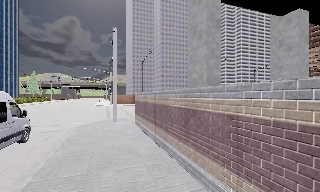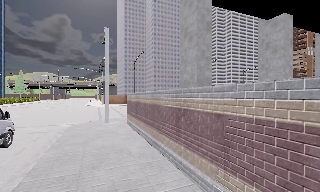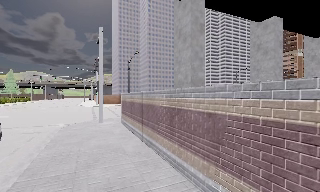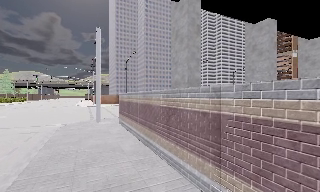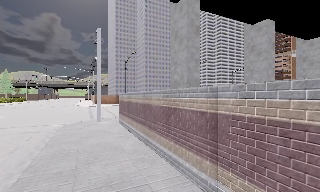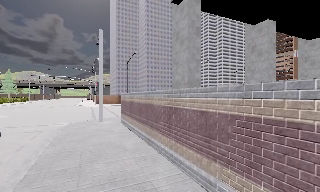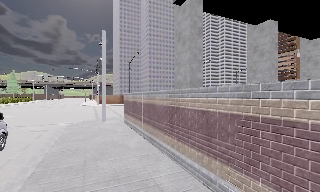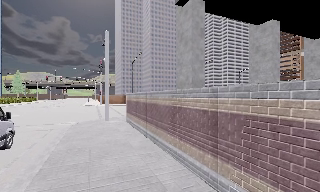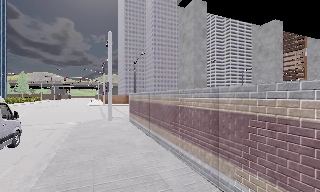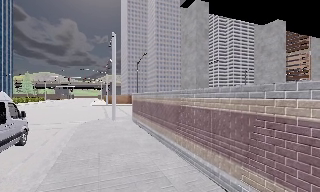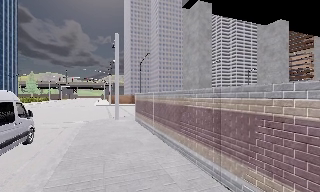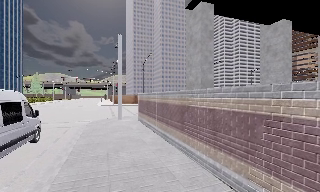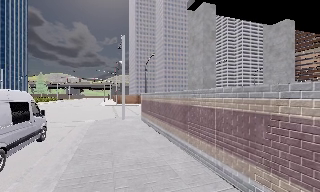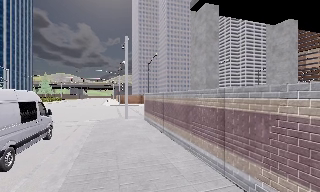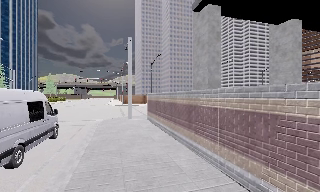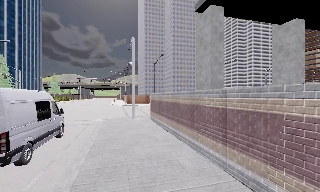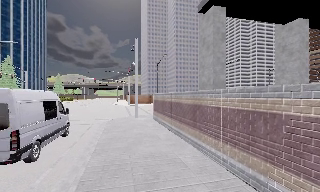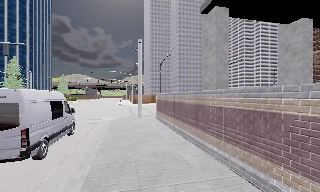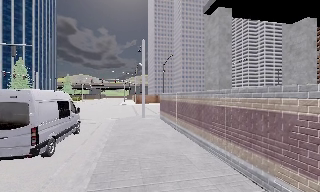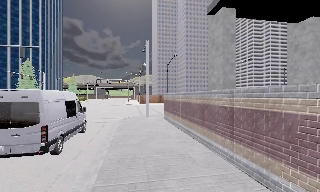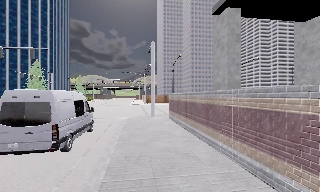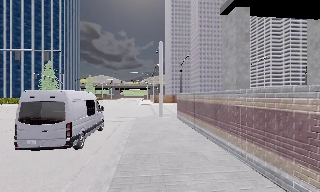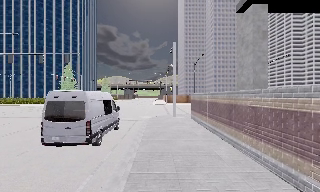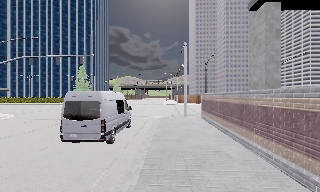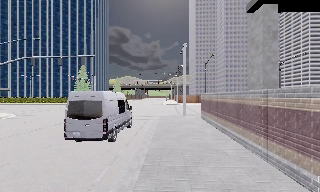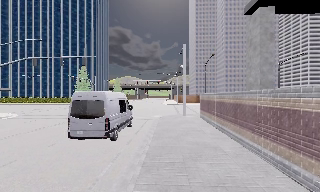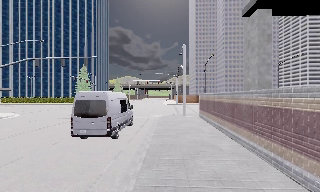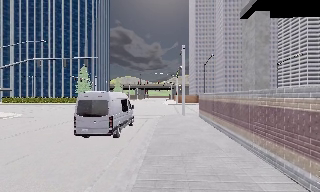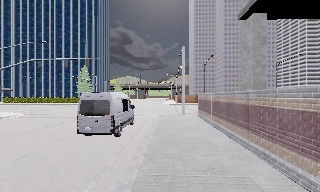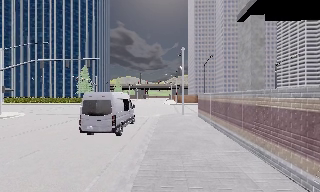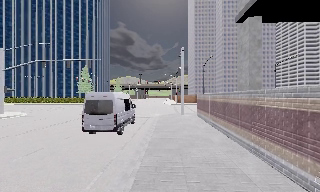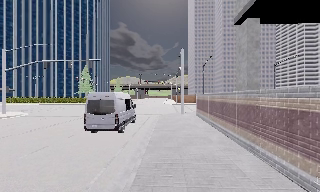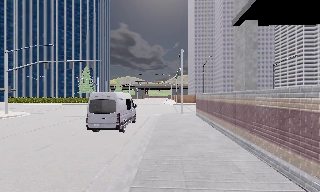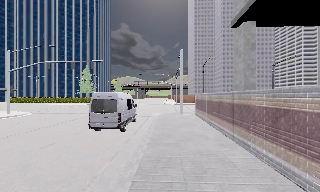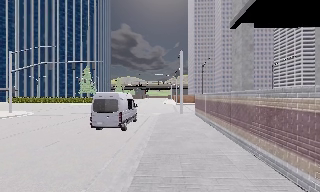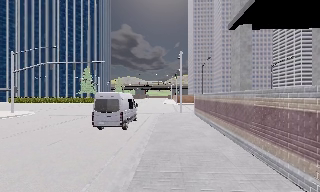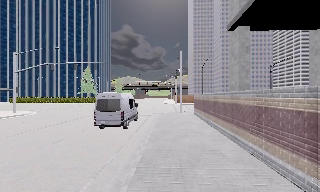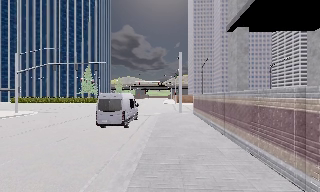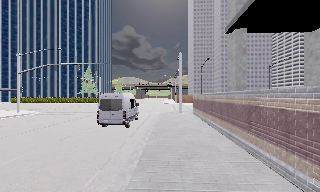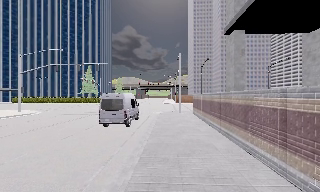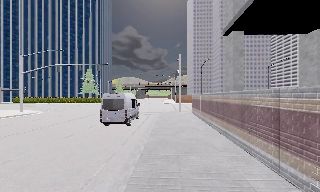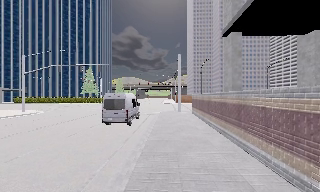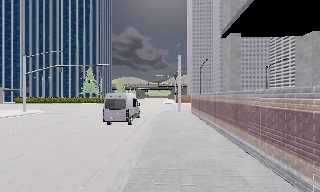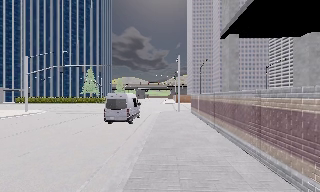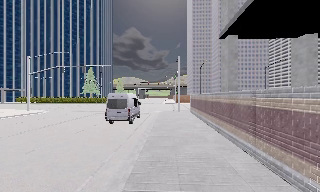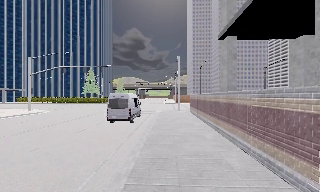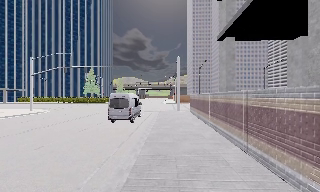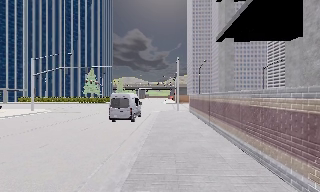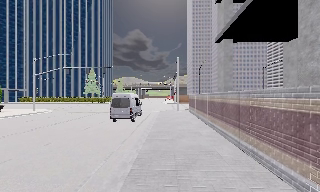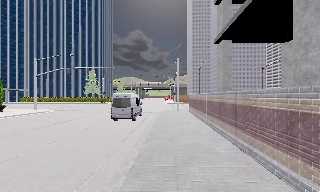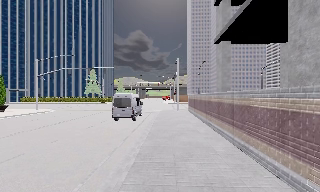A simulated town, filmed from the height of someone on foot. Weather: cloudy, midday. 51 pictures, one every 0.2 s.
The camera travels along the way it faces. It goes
backward.
0.0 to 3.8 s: The camera travels backward, about 2.5 m, so what stands in front gets smaller.
3.8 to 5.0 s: The scene slides to the right, as the camera pans about 15 degrees to its left. It travels backward, about 1 m, so what stands in front gets smaller.
5.0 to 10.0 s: The camera travels backward, about 7 m, so what stands in front gets smaller.
The film runs backward here.
